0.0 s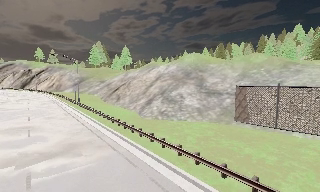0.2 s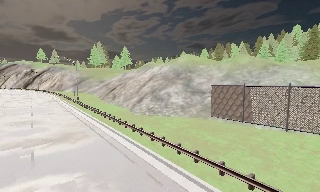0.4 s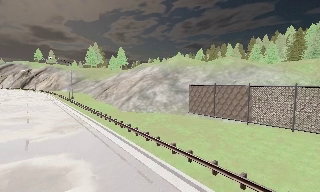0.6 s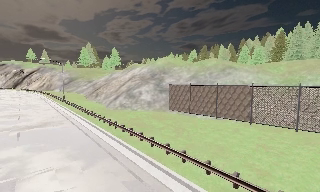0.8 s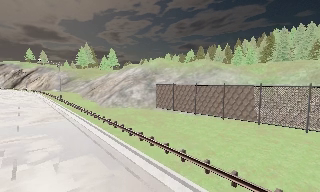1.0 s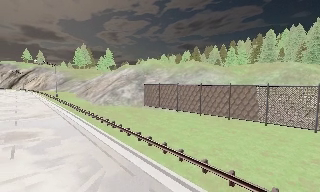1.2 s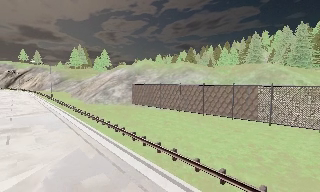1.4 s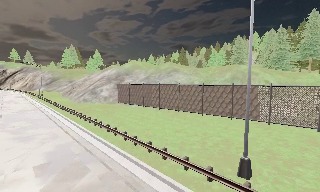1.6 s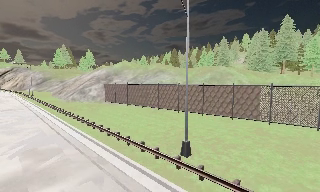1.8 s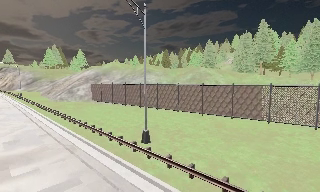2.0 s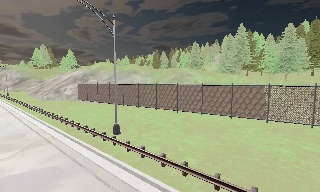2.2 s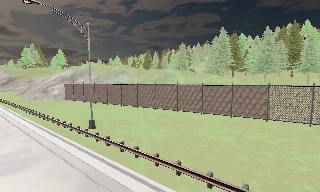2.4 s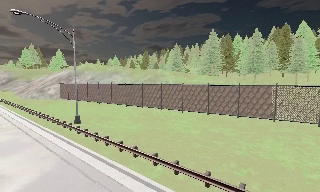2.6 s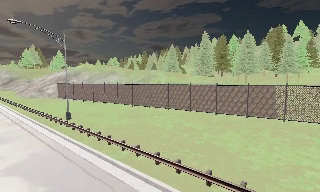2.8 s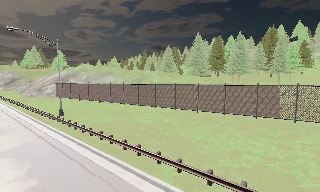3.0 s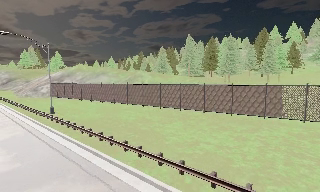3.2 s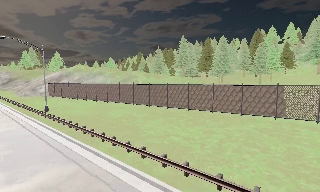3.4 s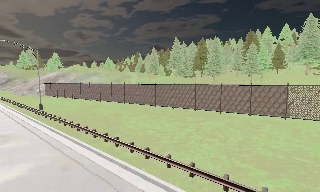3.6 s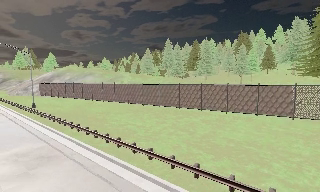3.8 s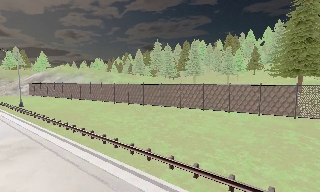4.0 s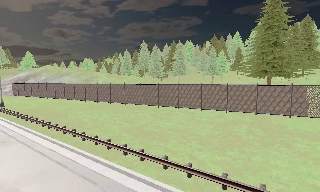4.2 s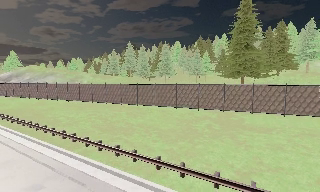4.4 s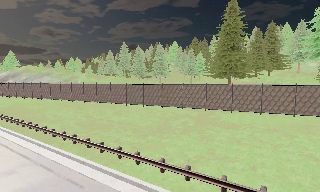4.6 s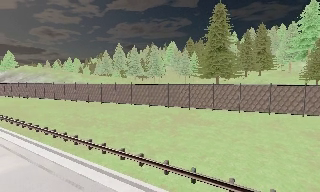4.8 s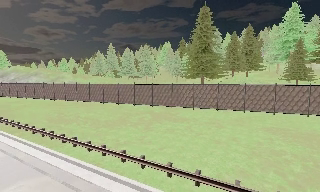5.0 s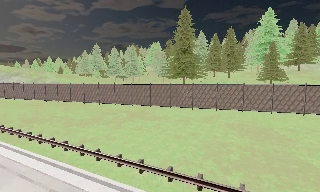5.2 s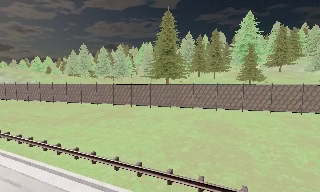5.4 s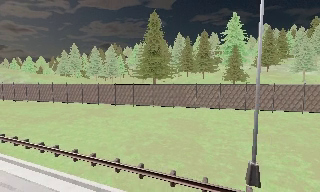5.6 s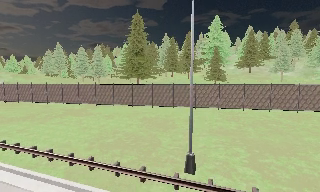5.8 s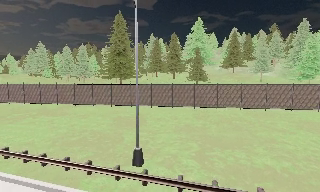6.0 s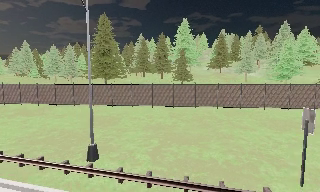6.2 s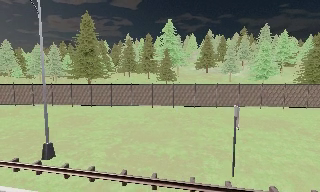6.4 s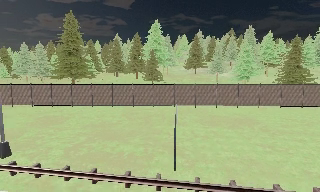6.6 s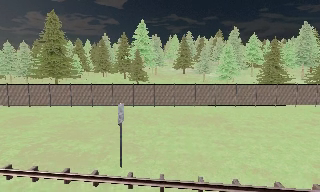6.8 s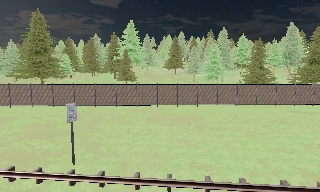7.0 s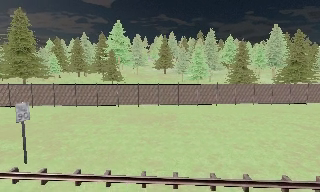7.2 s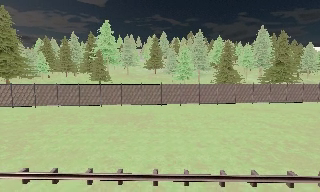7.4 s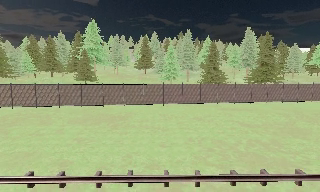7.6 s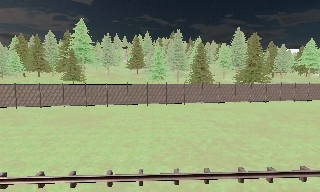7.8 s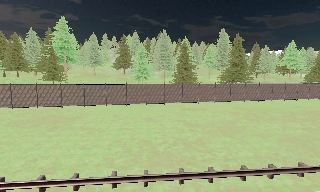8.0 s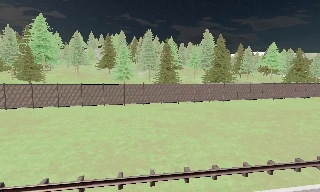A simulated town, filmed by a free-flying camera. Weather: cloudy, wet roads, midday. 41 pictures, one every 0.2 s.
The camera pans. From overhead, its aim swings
clockwise.
The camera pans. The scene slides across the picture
to the left.
0.0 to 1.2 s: The camera travels backward and to its right, about 14 m, so what stands in front gets smaller.
1.2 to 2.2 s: The camera pans to its right, which is clockwise from overhead, by about 10 degrees. It travels to its right and backward, about 11 m, so close, fixed things drift to the left.
2.2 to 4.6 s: The camera travels to its right and backward, about 25 m, so close, fixed things drift to the left.
4.6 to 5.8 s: The camera swings to its right by about 15 degrees, and the scene slides to the left. It travels to its right and backward, about 11 m, so close, fixed things drift to the left.
5.8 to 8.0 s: The camera pans to its right, which is clockwise from overhead, by about 25 degrees. It travels to its right, about 19 m, so close, fixed things drift to the left.
The film runs backward here.
